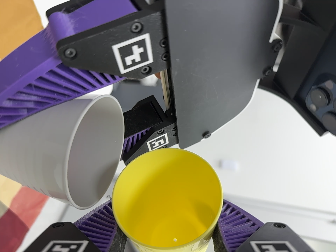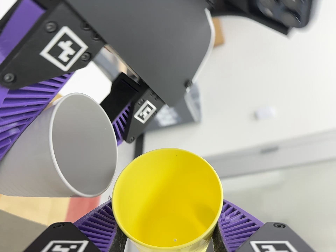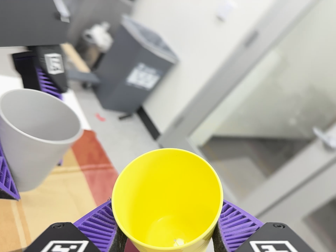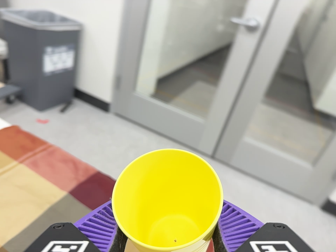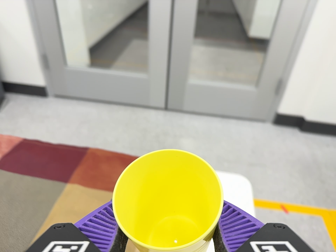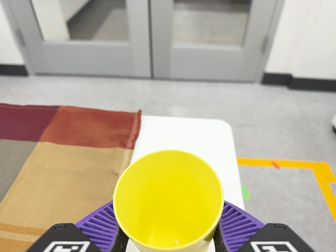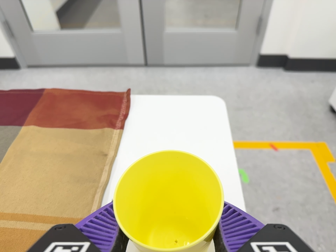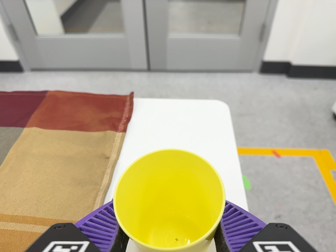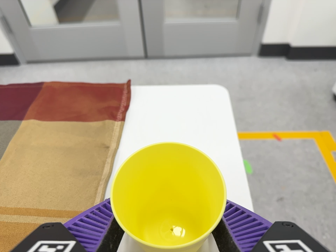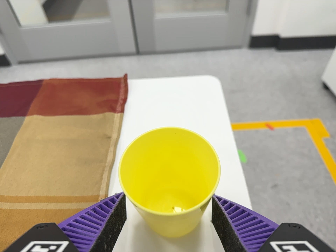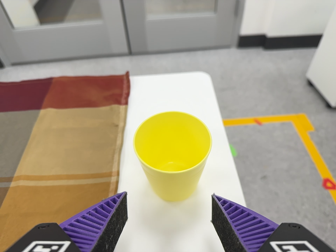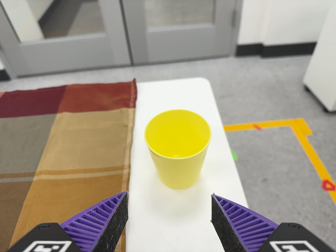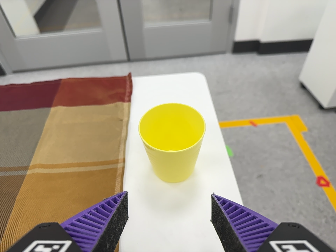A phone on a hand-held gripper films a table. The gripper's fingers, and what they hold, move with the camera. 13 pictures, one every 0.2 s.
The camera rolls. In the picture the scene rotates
counterclockwise.
The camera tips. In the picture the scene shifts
upward.
0.0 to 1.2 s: The camera pans to its right by about 10 degrees. It travels to its right and toward the bottom of its view, about 38 cm, so close, fixed things drift to the left. Its aim tips toward the bottom of its view by about 40 degrees, and the scene shifts upward. It rolls about its line of sight by about 120 degrees, and the scene rotates counterclockwise.
1.2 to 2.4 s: The camera travels backward and toward the bottom of its view, about 12 cm, so what stands in front gets smaller.
The film runs forward here.
